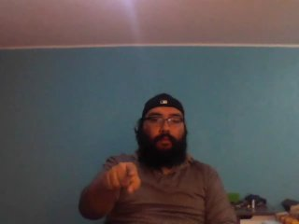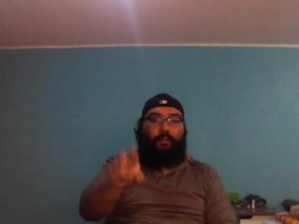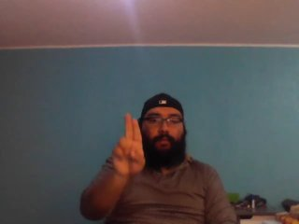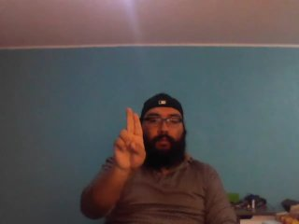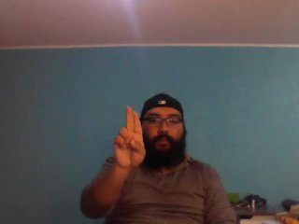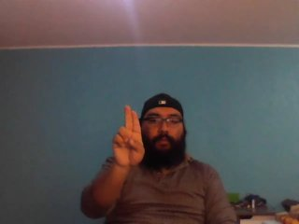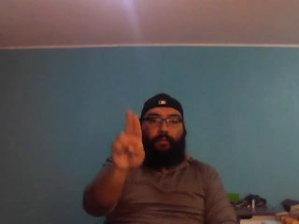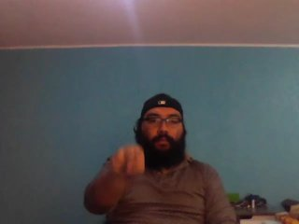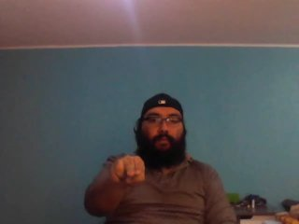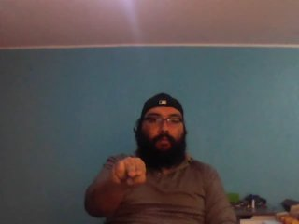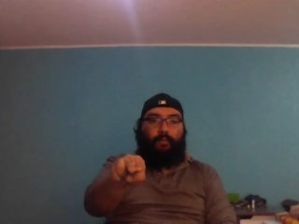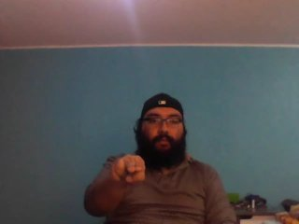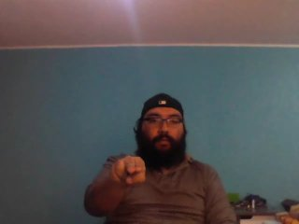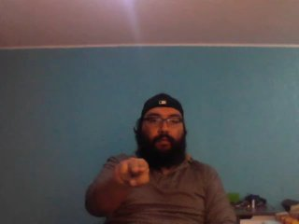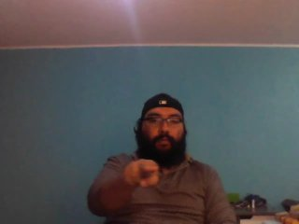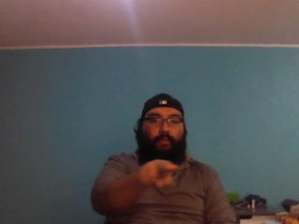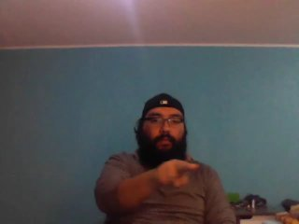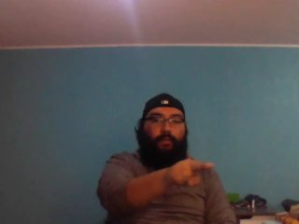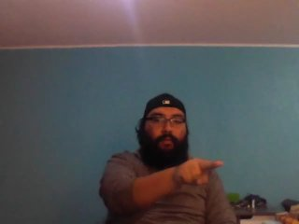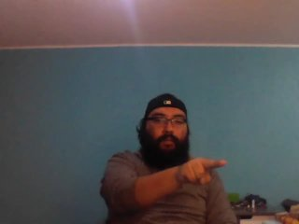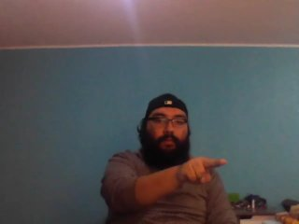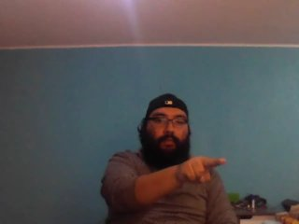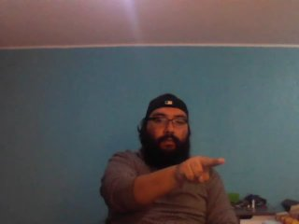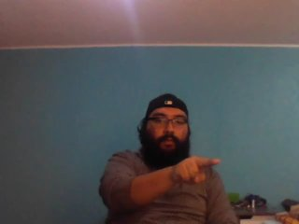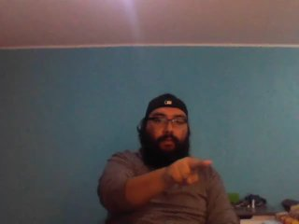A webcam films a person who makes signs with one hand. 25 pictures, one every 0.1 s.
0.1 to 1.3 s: Click with two fingers.
1.4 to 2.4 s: Pointing with two fingers.
